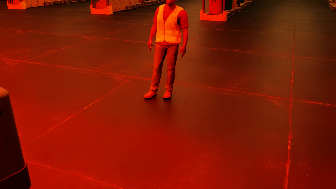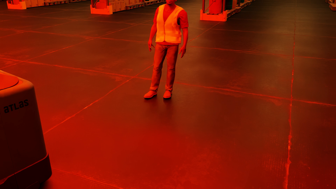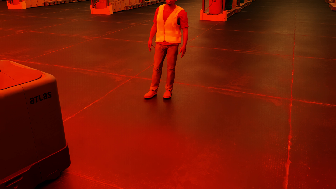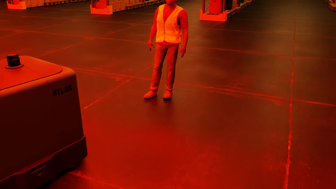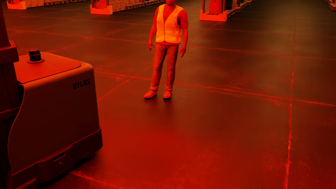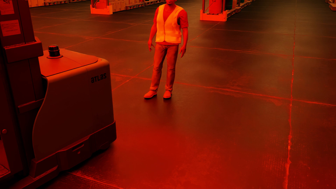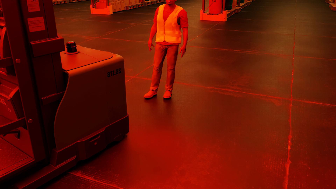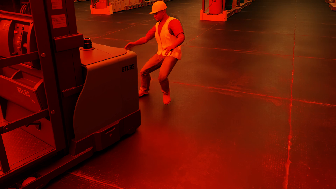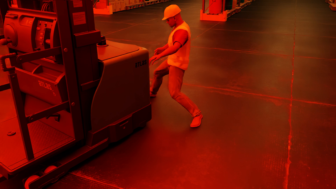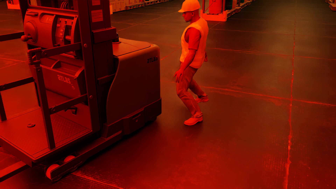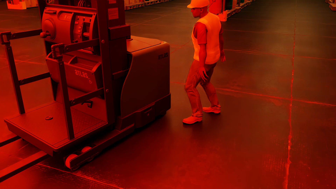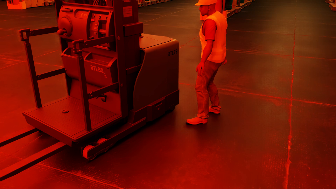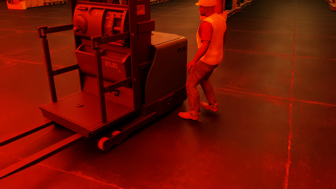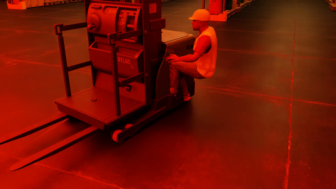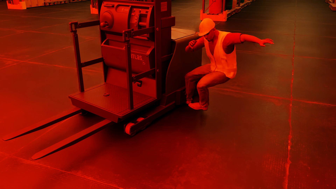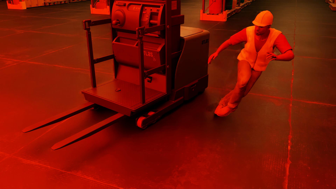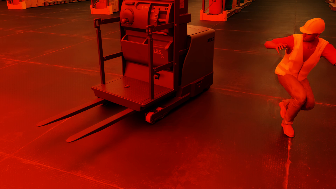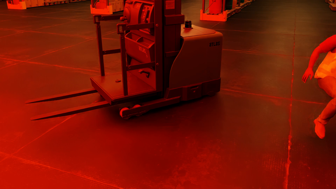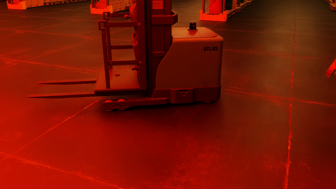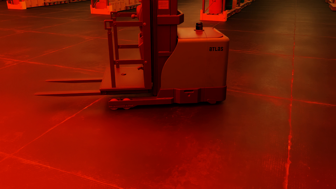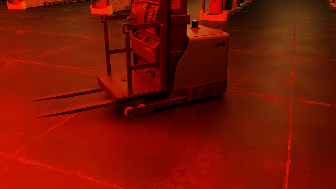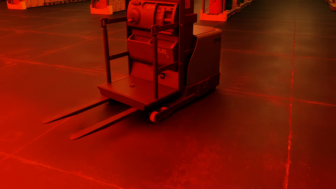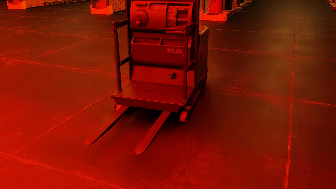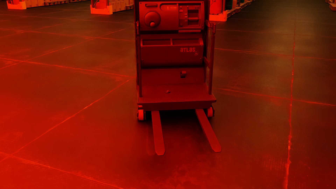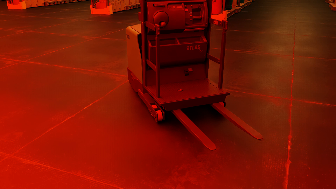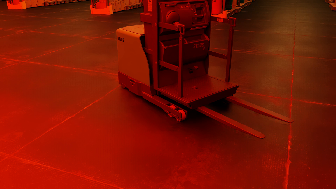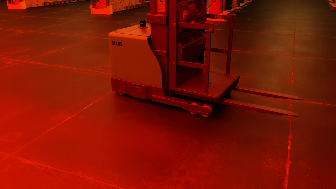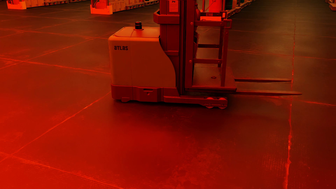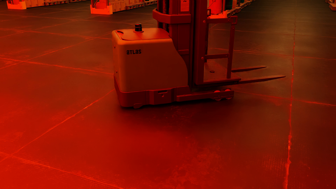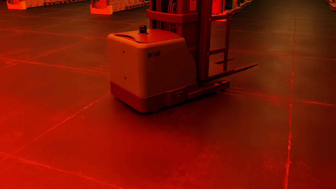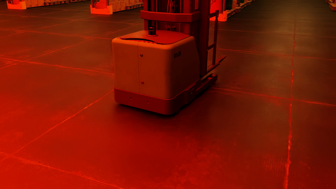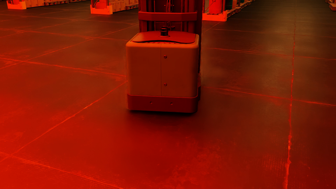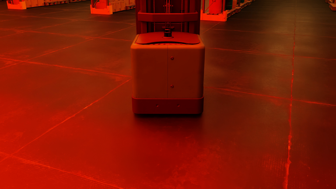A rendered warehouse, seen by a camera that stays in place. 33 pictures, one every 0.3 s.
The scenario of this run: Near miss between a forklift and a person.
